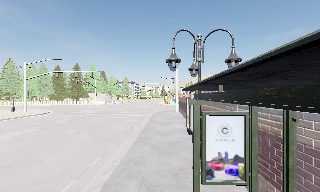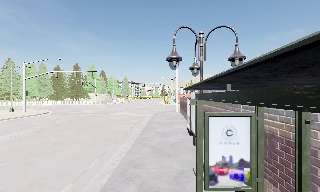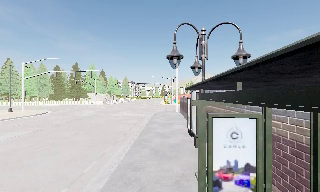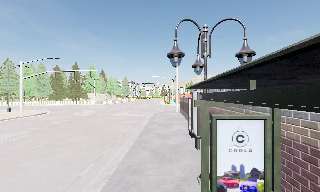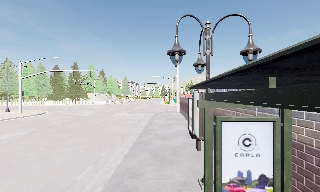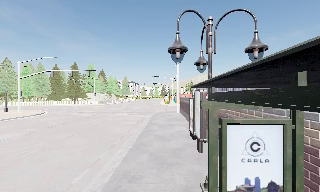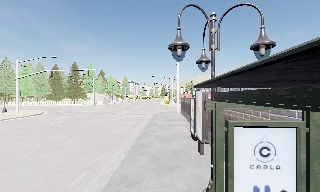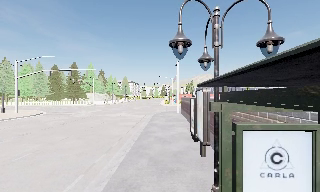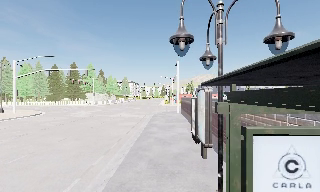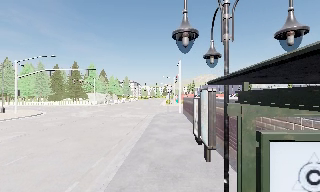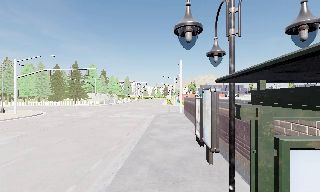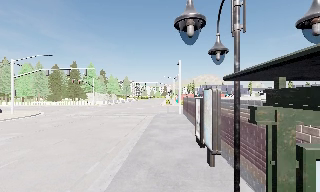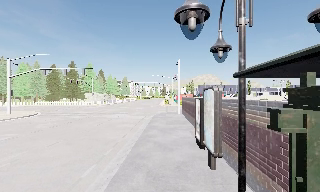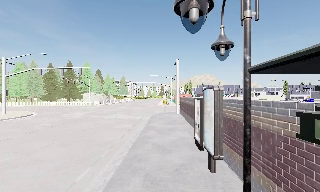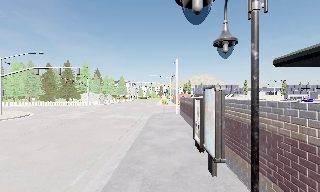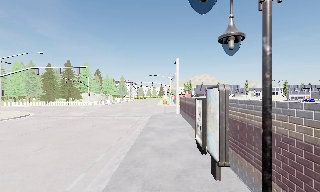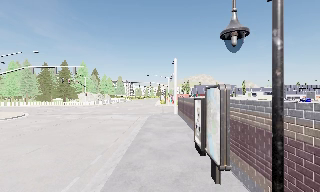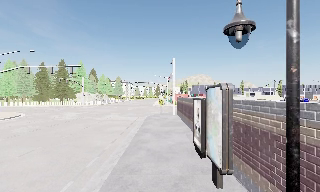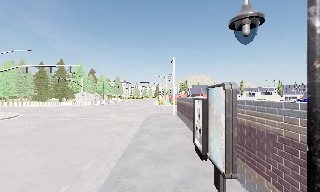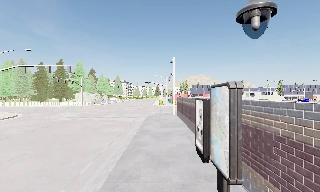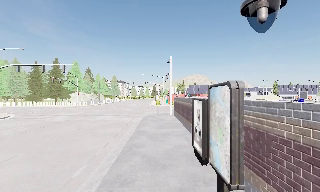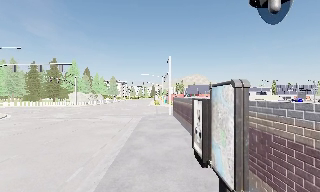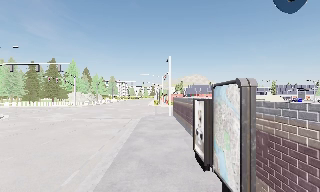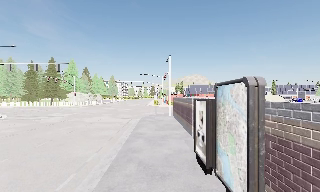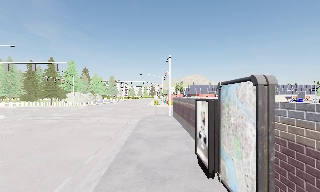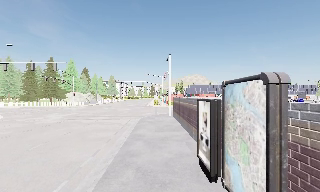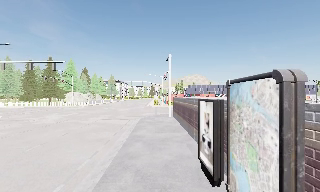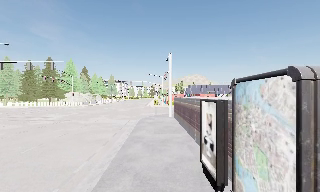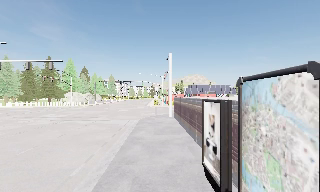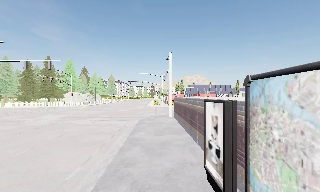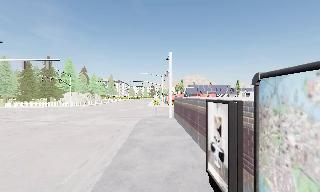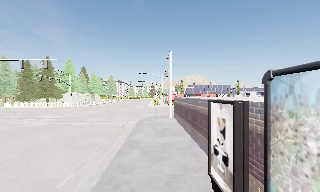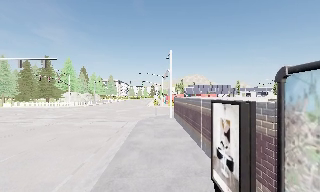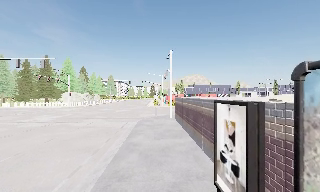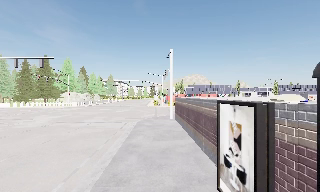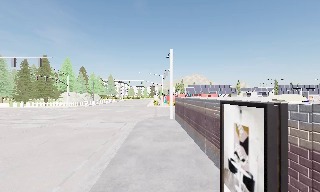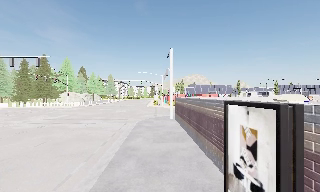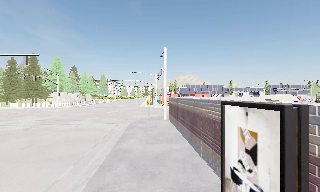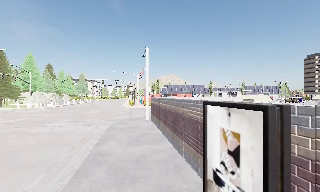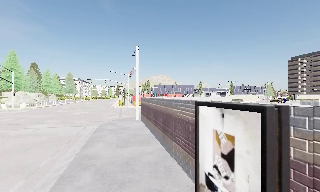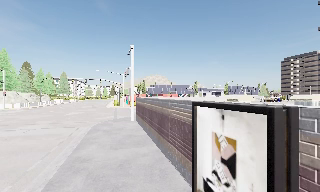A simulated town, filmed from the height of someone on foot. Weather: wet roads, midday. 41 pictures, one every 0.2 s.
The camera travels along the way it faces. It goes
forward.
0.0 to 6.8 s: The camera travels forward, about 8 m, so what stands in front looms larger.
6.8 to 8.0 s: The scene slides to the left, as the camera pans about 15 degrees to its right. It travels forward, about 1.5 m, so what stands in front looms larger.
The film runs forward here.
